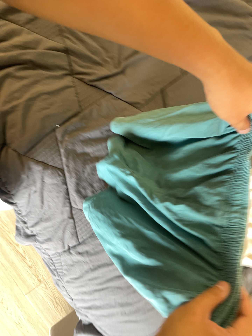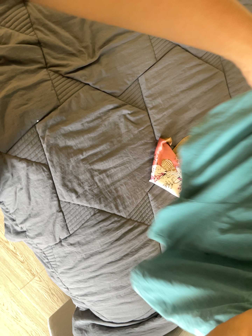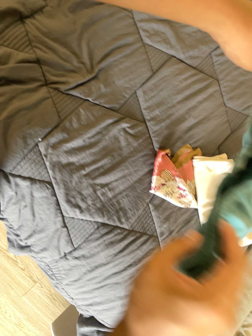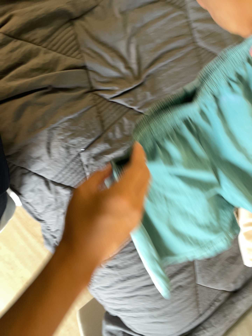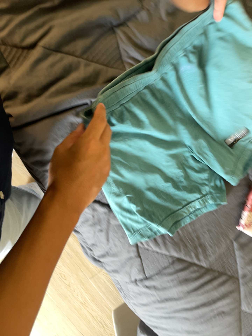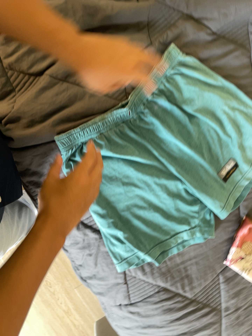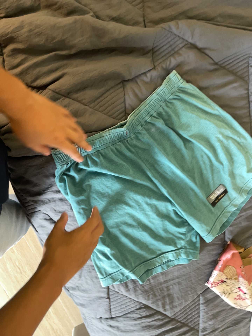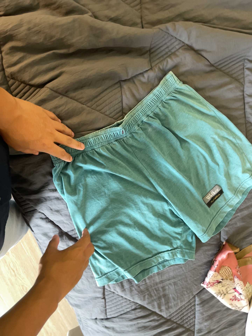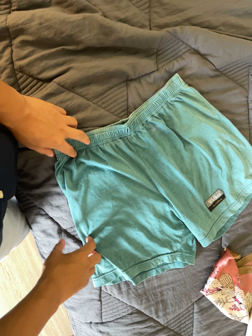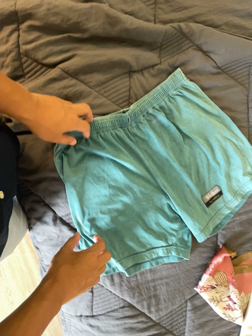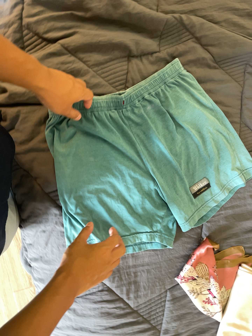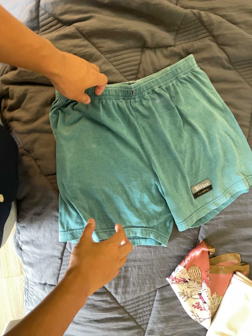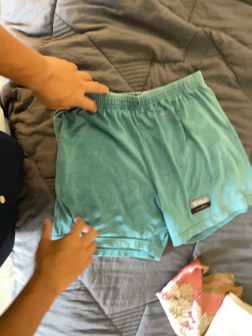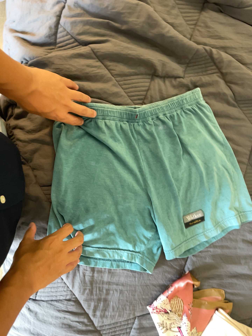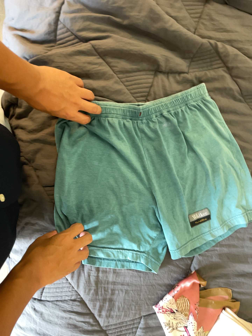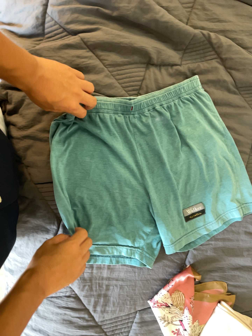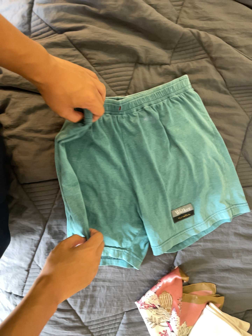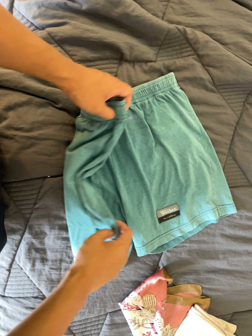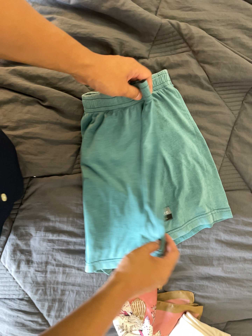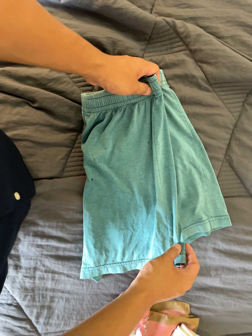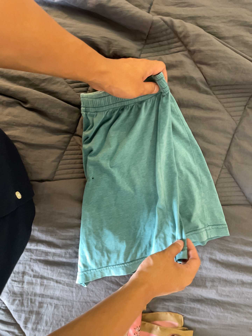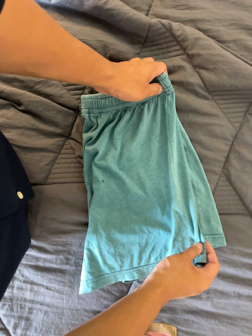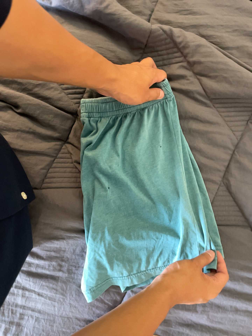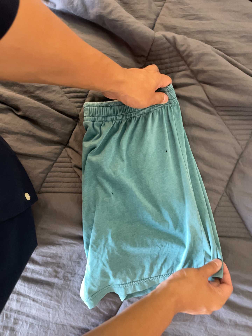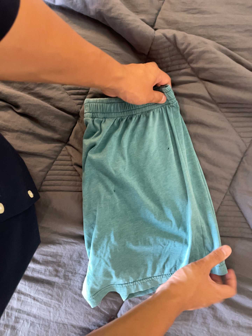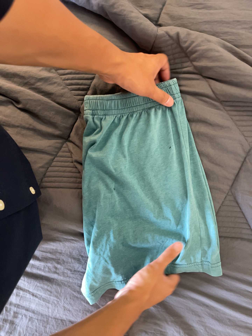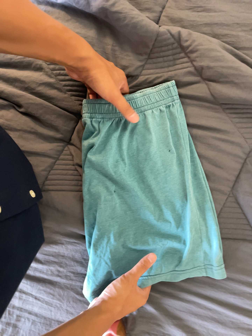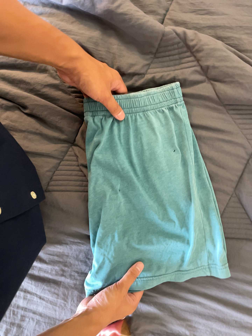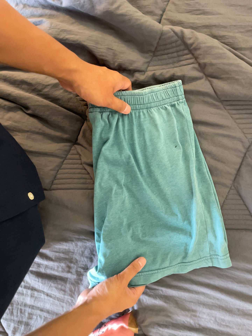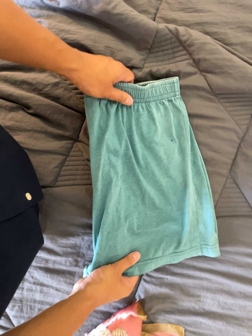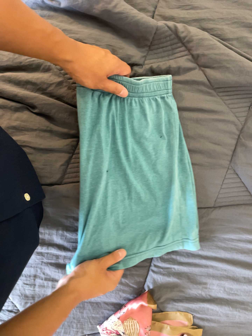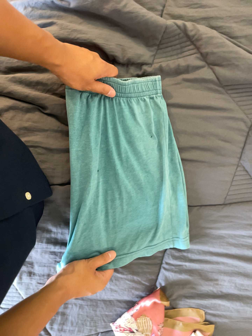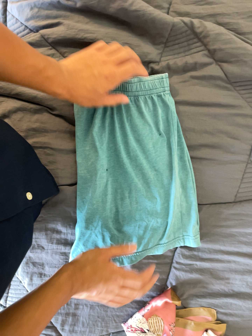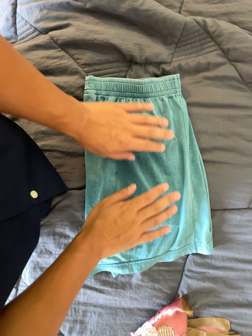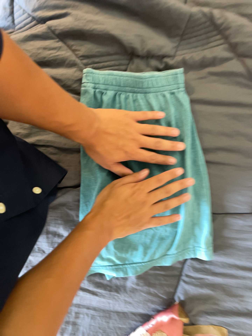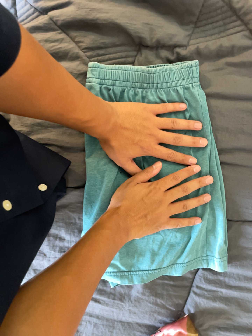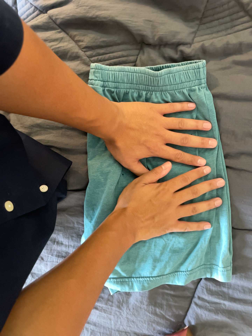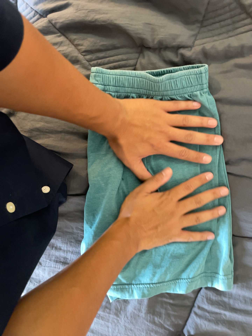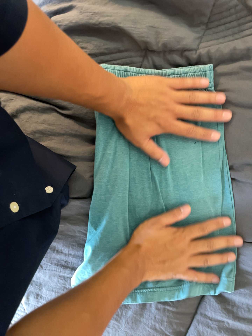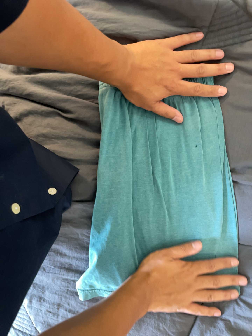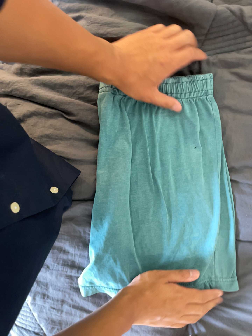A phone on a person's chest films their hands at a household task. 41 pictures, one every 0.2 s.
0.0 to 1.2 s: The camera travels toward the top of its view, about 32 cm, so close, fixed things drift downward. Its aim tips toward the bottom of its view by about 10 degrees. It rolls about its line of sight by about 10 degrees, and the scene rotates clockwise.
1.2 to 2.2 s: The camera travels toward the bottom of its view, about 20 cm. Its aim tips toward the top of its view by about 10 degrees. It rolls about its line of sight by about 15 degrees, and the scene rotates clockwise.
2.2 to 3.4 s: The camera travels to its right, about 10 cm, so close, fixed things drift to the left.
3.4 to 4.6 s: The camera pans to its left by about 10 degrees. It travels to its right and forward, about 20 cm.
4.6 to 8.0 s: The camera shifts only a little, or ends up much as it began.
The film runs forward here.
